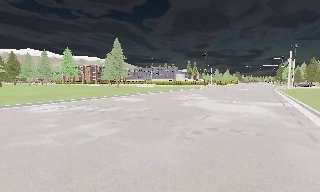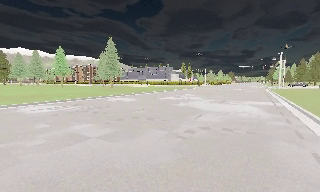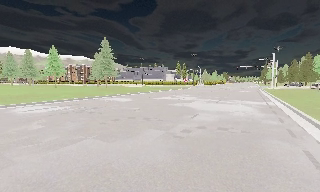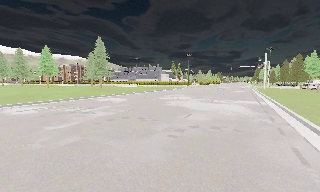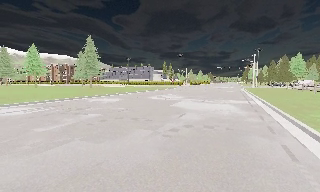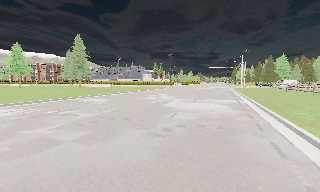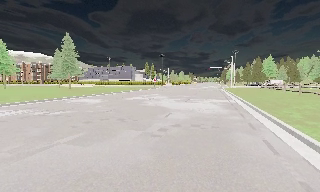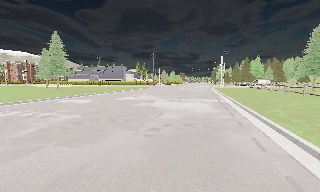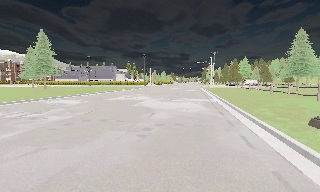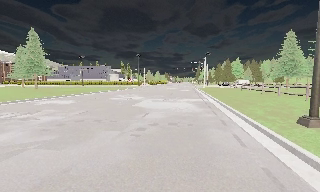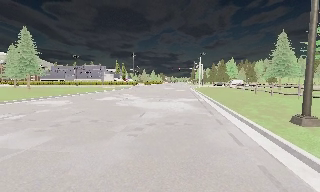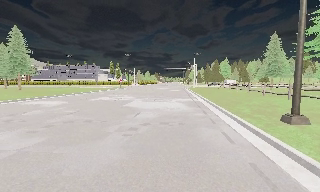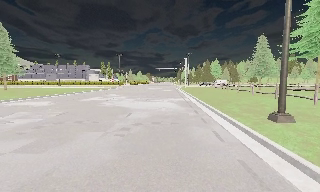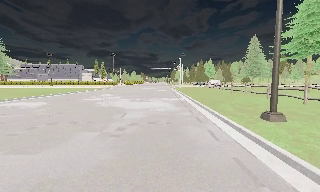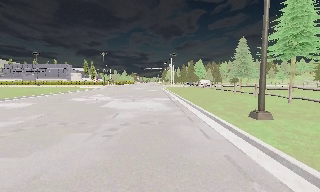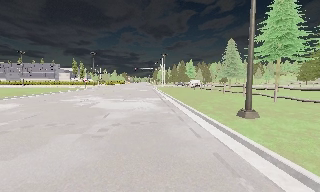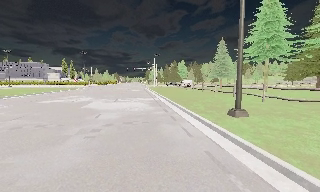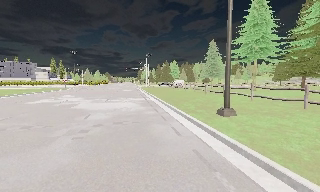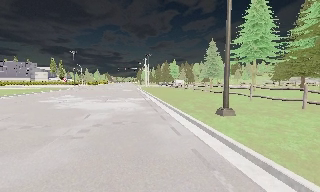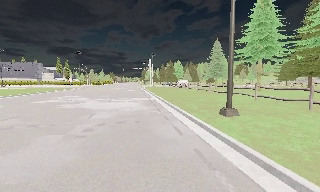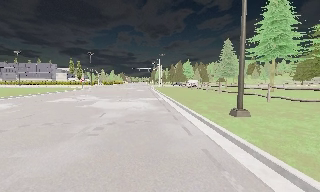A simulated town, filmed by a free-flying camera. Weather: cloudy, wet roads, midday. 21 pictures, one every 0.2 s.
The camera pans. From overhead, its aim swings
clockwise.
The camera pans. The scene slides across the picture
to the left.
0.0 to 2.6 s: The camera swings to its right by about 30 degrees, and the scene slides to the left.
2.6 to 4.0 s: The camera shifts only a little, or ends up much as it began.
The film runs backward here.
